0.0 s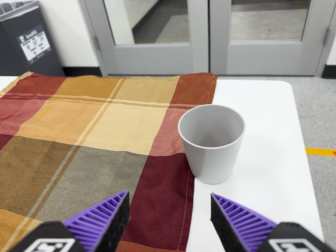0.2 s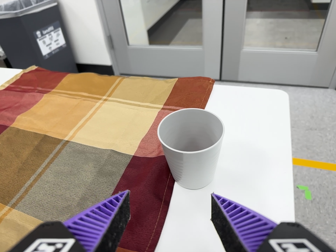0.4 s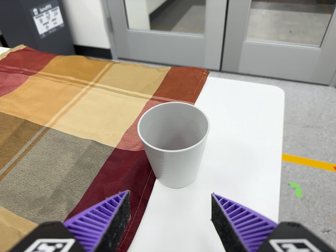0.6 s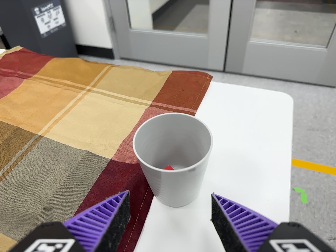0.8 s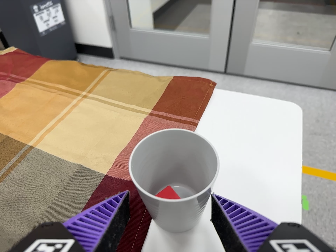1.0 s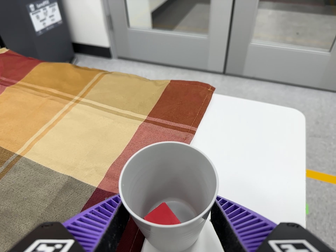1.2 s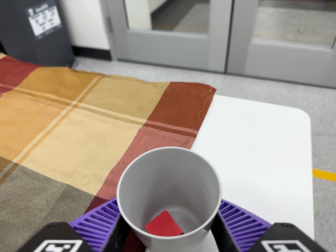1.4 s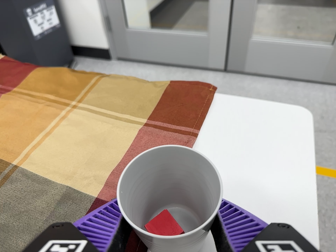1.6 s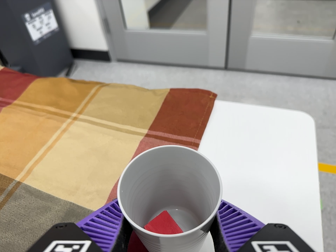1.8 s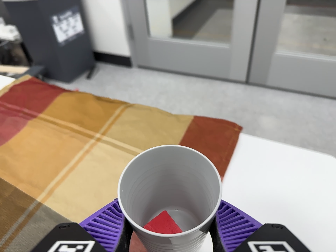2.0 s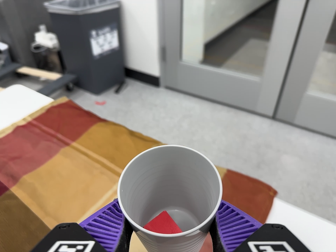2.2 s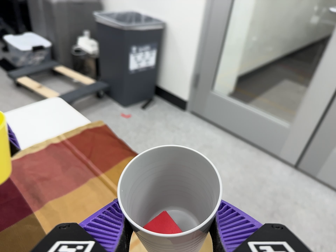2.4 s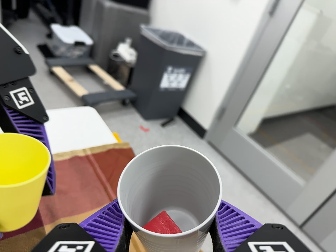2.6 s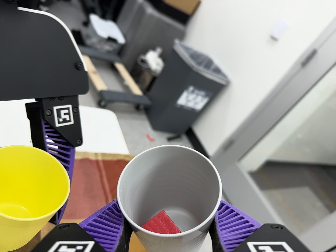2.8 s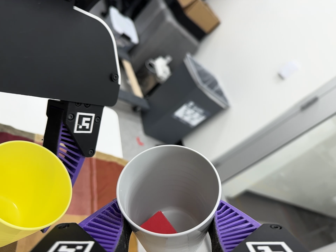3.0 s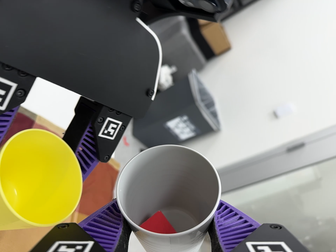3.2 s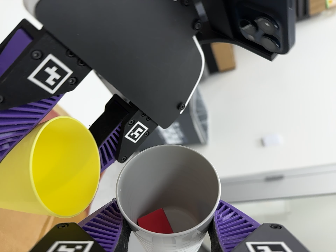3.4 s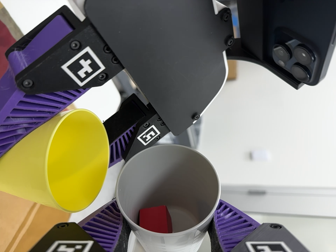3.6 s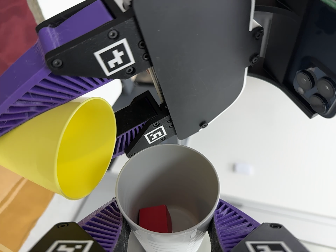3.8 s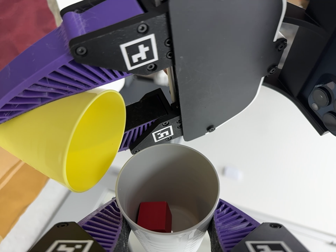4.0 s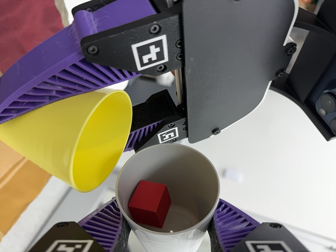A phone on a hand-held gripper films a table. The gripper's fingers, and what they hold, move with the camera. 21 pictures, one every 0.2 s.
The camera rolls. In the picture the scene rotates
clockwise.
0.0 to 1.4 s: The camera travels forward, to its right and toward the top of its view, about 14 cm, so what stands in front looms larger.
1.4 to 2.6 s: The camera pans to its left by about 15 degrees. It travels toward the top of its view and to its left, about 28 cm, so close, fixed things drift downward. Its aim tips toward the top of its view by about 15 degrees, and the scene shifts downward. It rolls about its line of sight by about 55 degrees, and the scene rotates clockwise.
2.6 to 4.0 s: The camera pans to its right by about 15 degrees. It travels to its left, about 16 cm. It rolls about its line of sight by about 70 degrees, and the scene rotates clockwise.
The film runs forward here.
